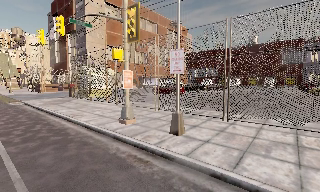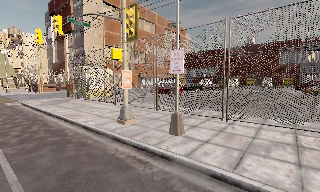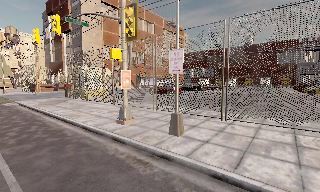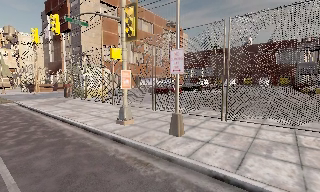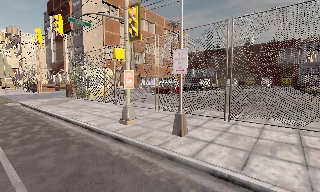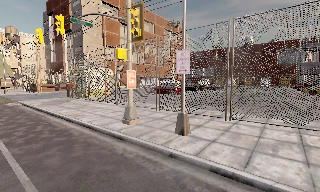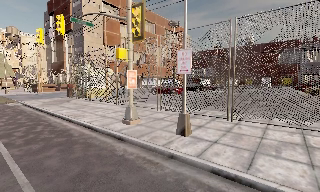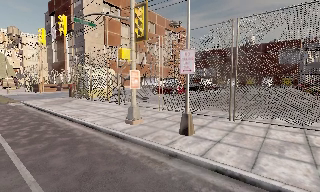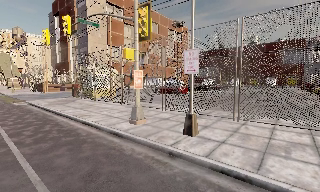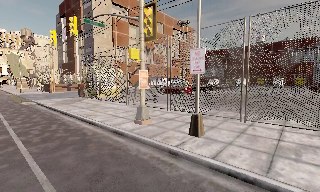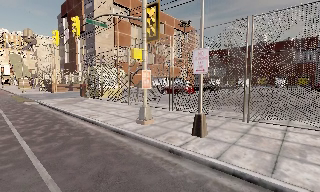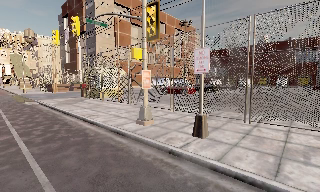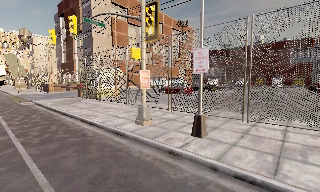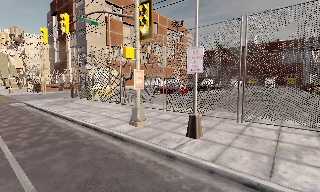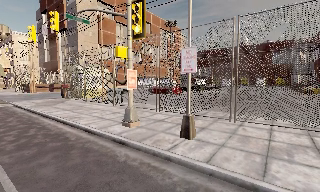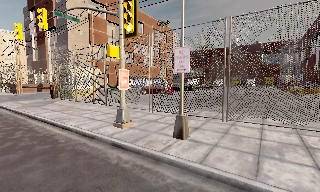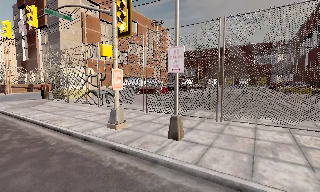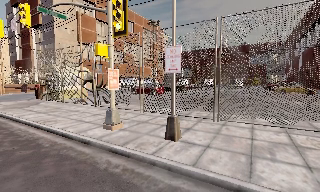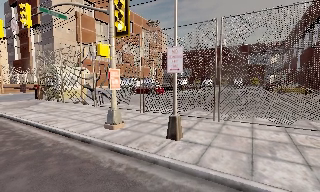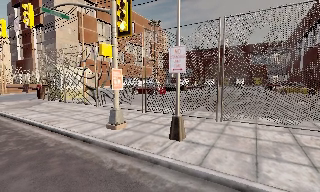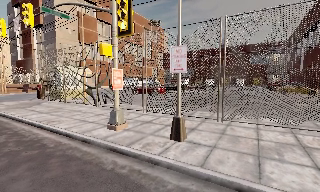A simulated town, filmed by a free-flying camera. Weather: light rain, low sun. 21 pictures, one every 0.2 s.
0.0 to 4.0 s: The camera travels to its left and forward, about 1 m.
The film runs forward here.
